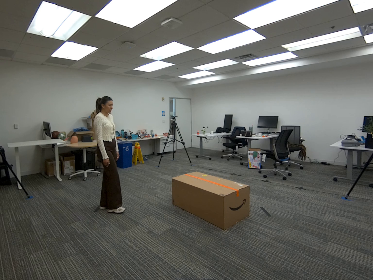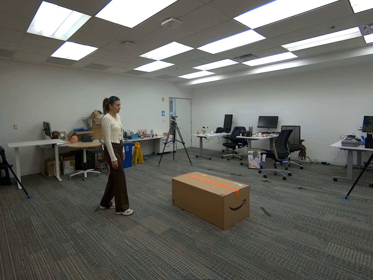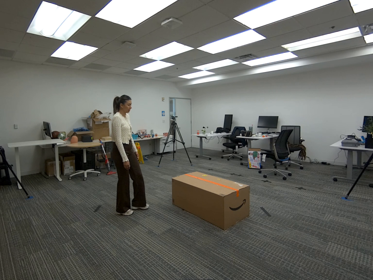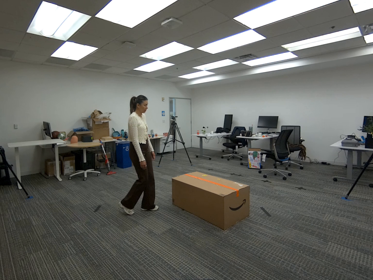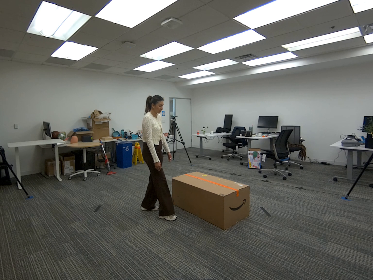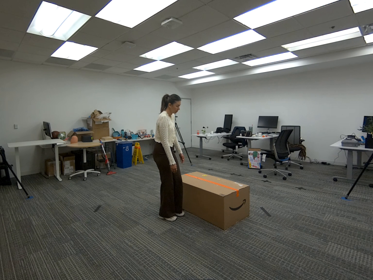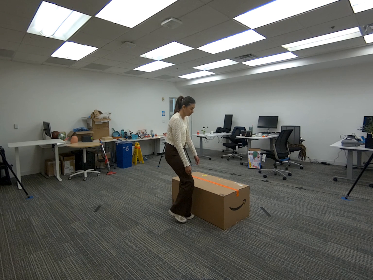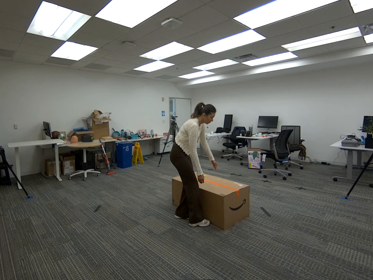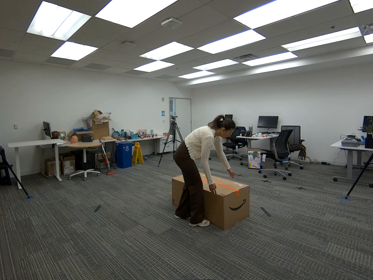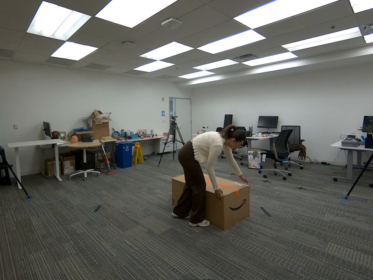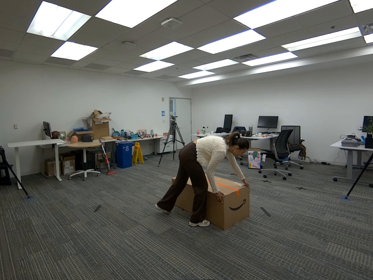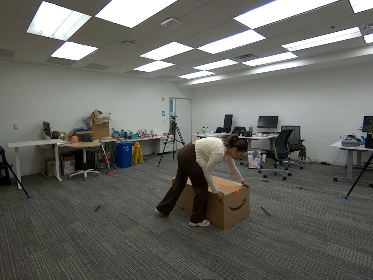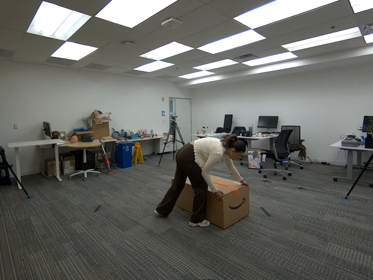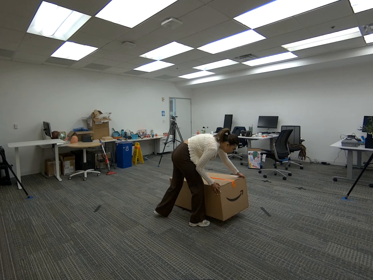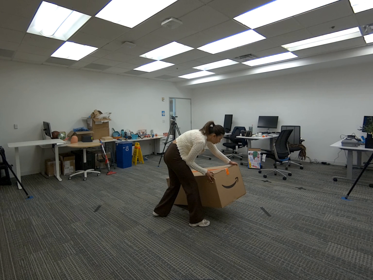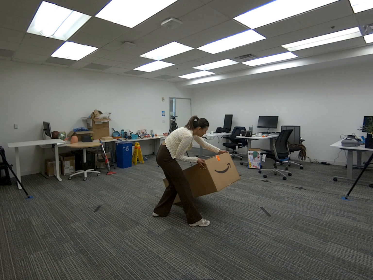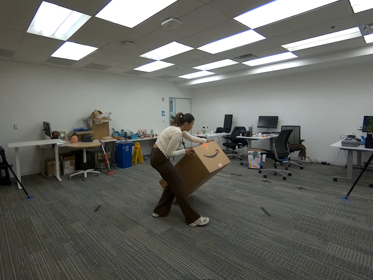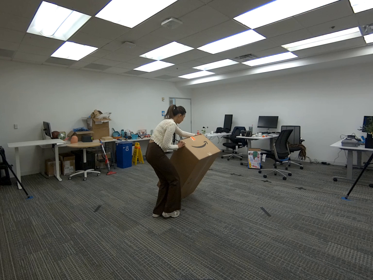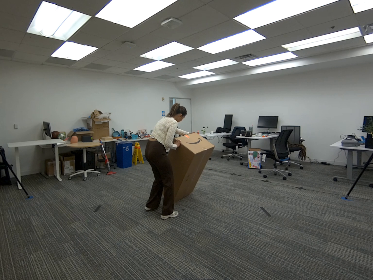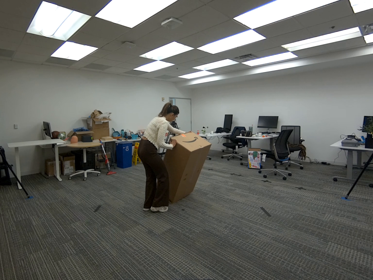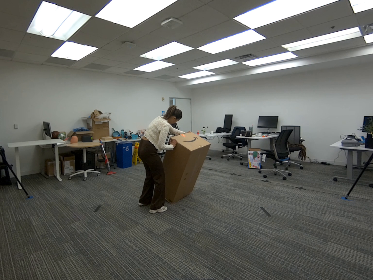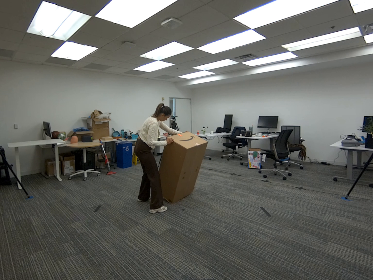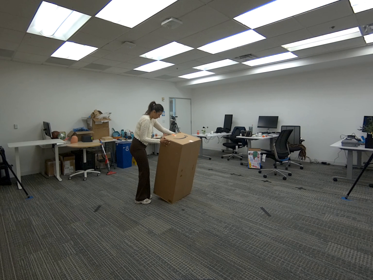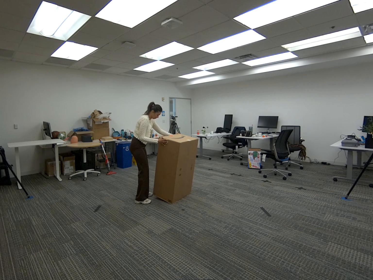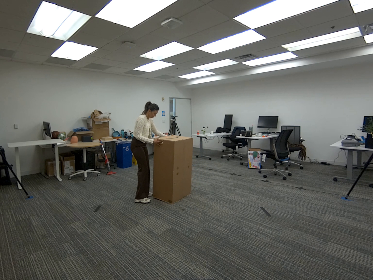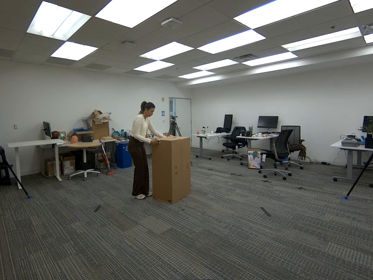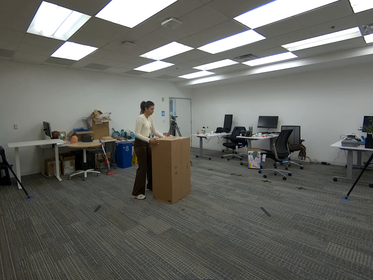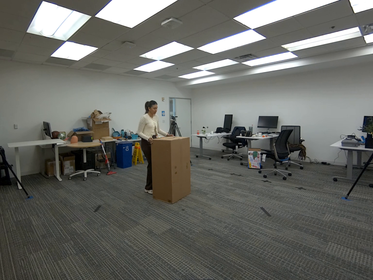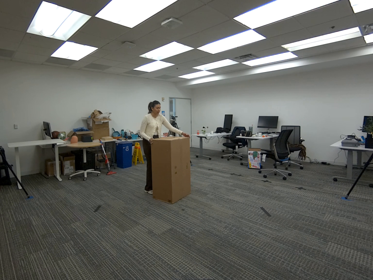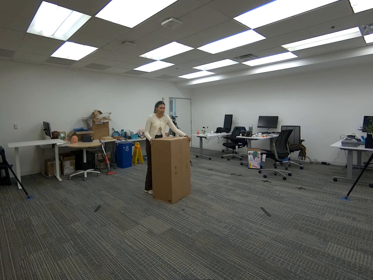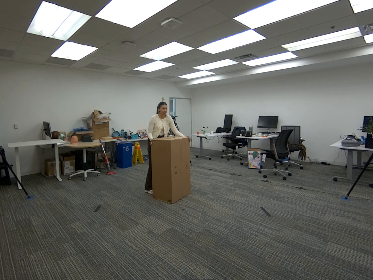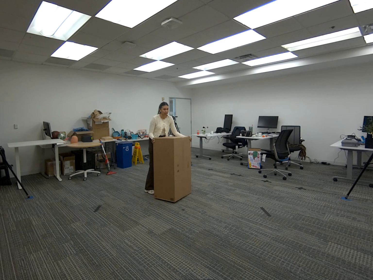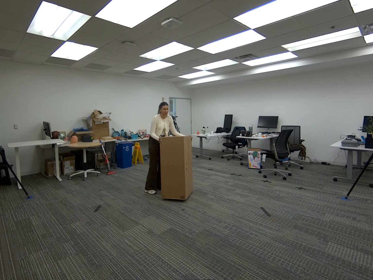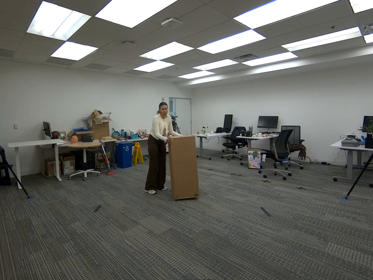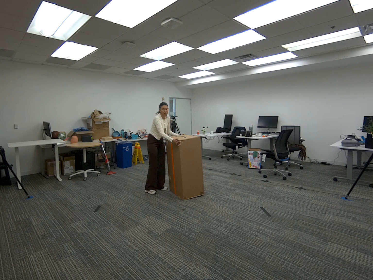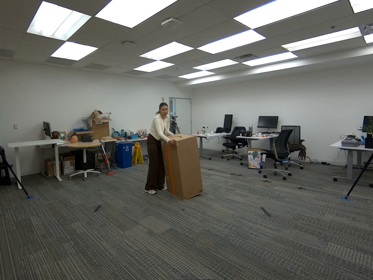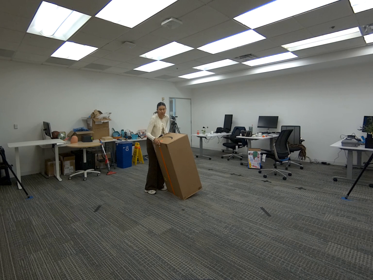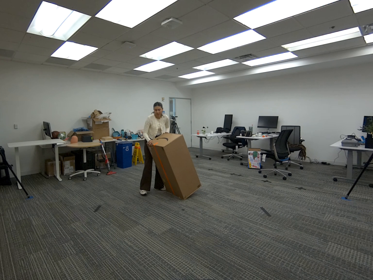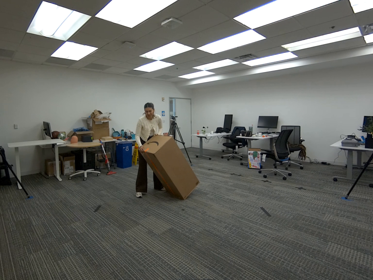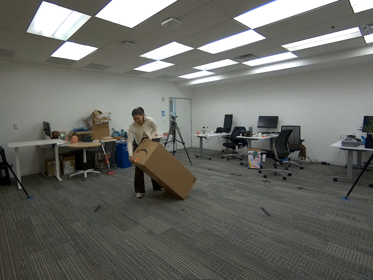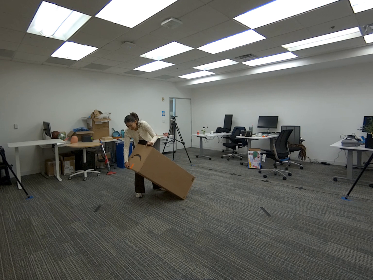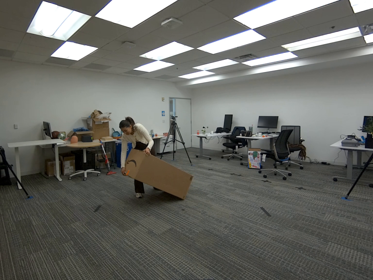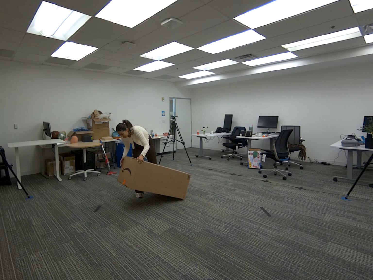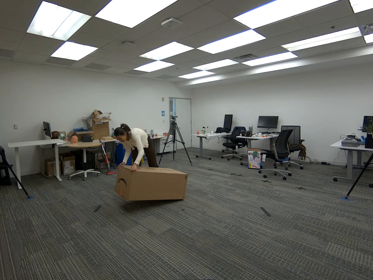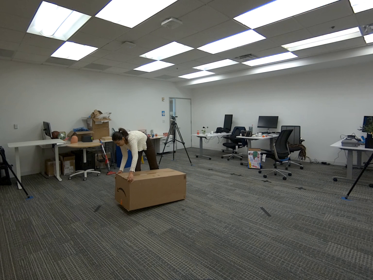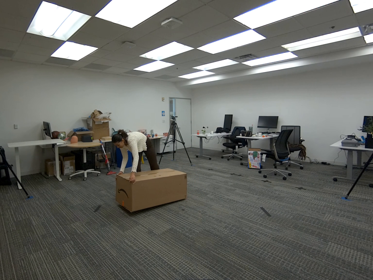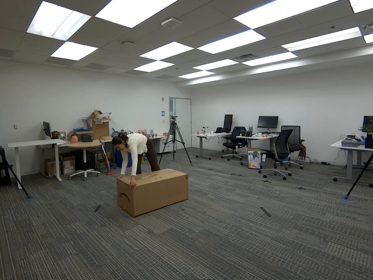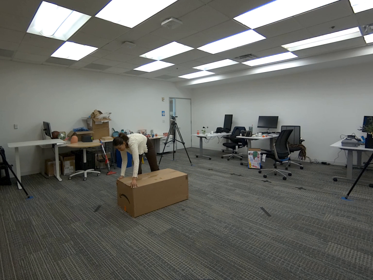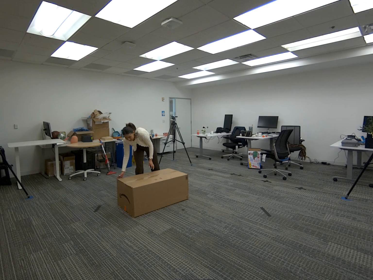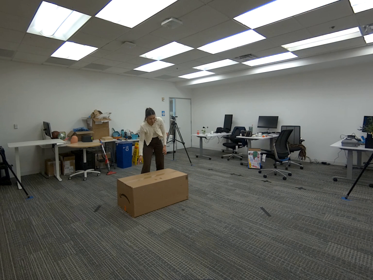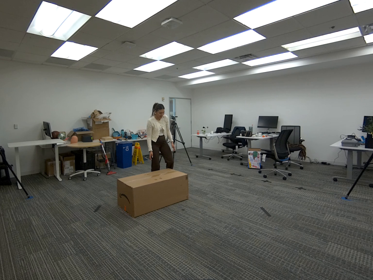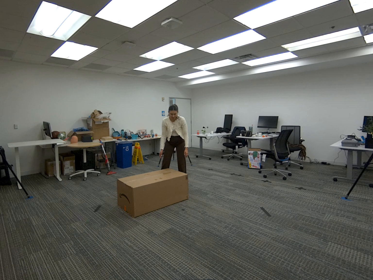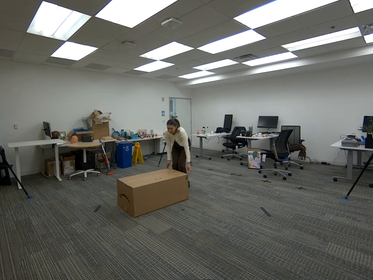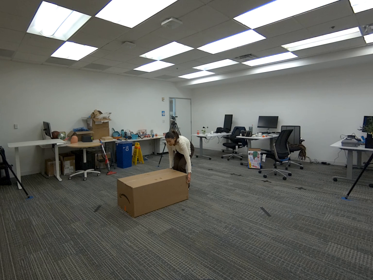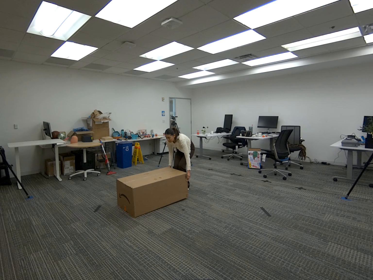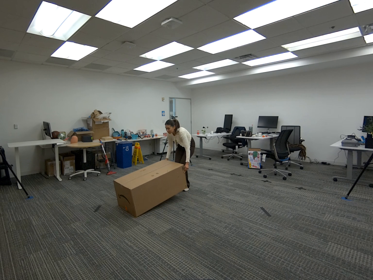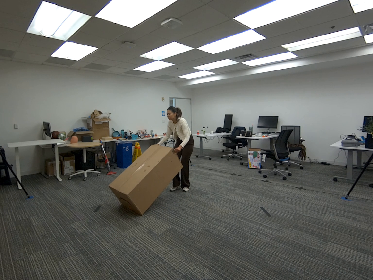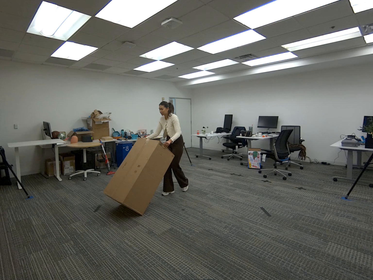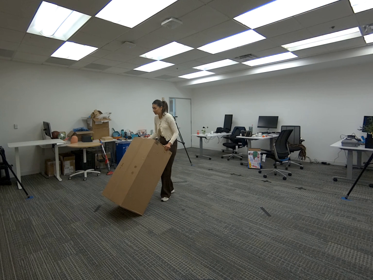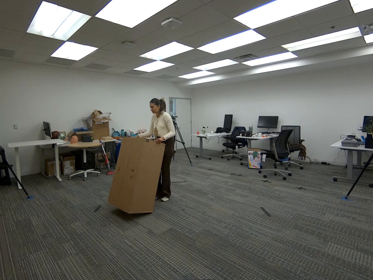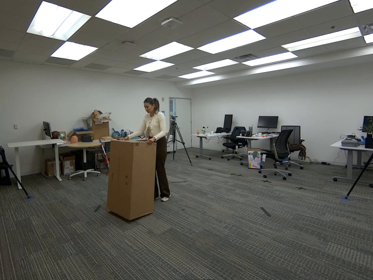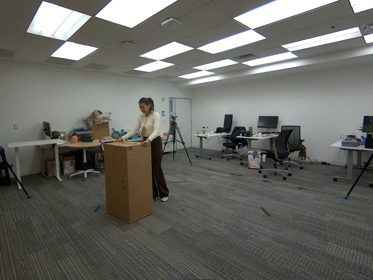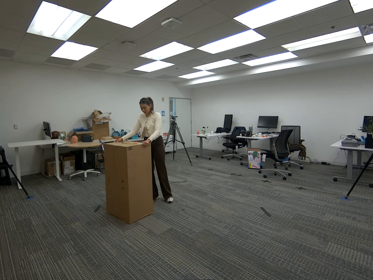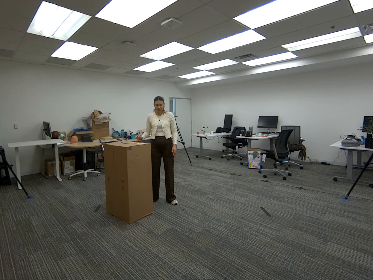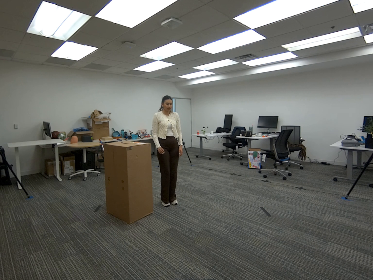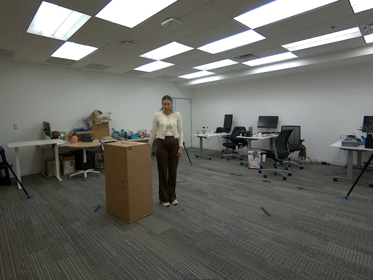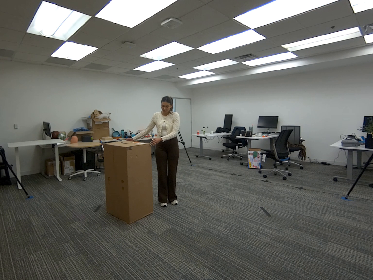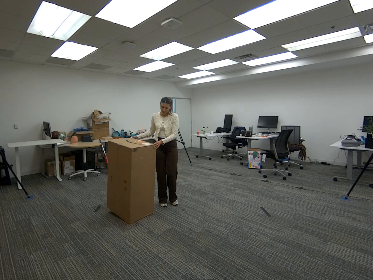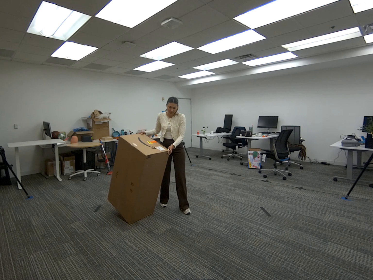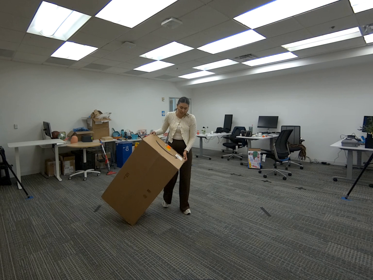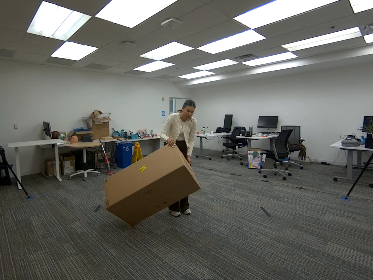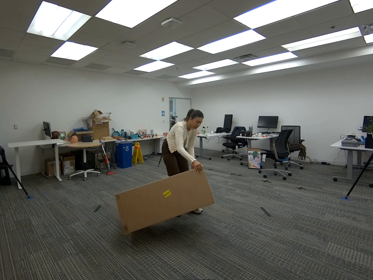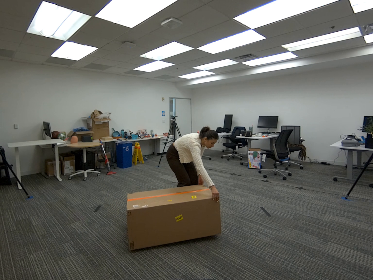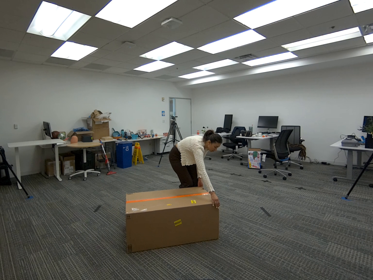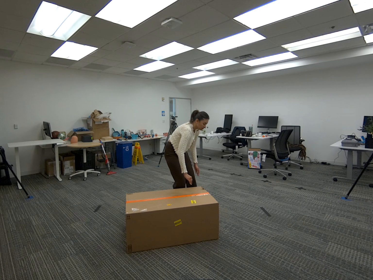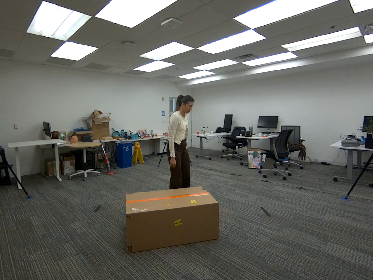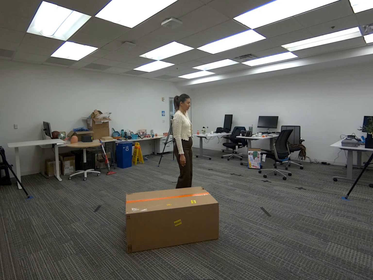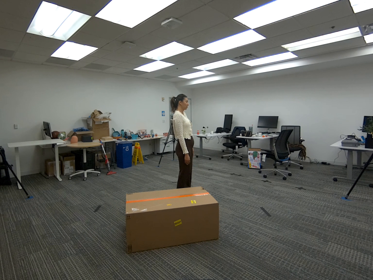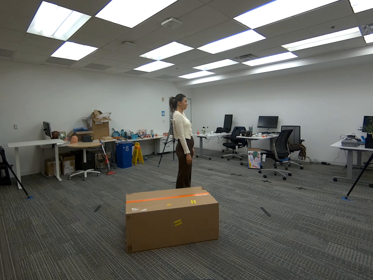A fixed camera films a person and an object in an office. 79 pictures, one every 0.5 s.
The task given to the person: Walk to the giant cardboard box on the ground and use both hands to rotate it into a vertical upright position. Then lower it back down so it lies flat on the ground. Repeat the action by rotating the box upright again and placing it back down flat on the ground.
